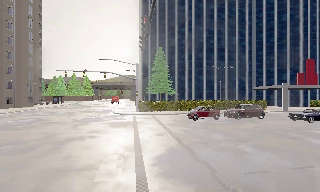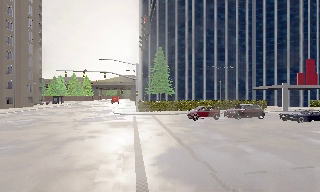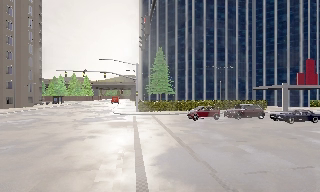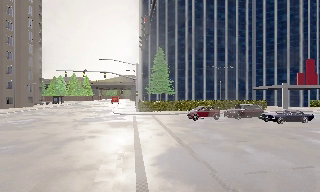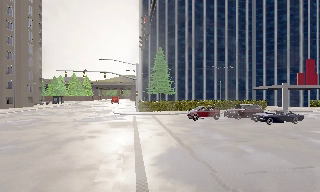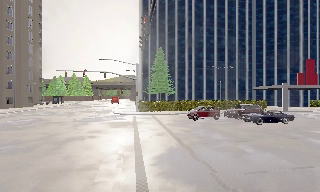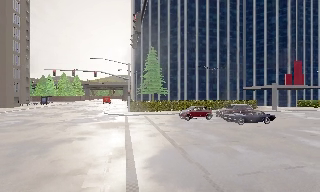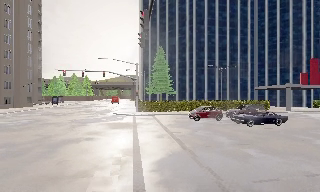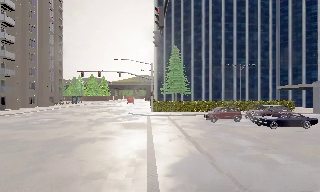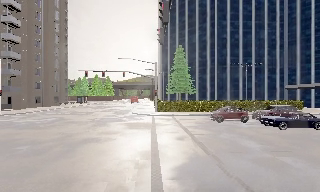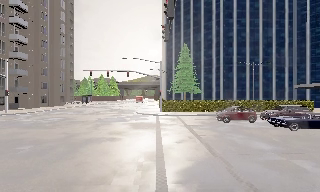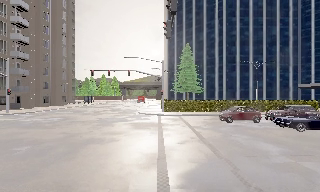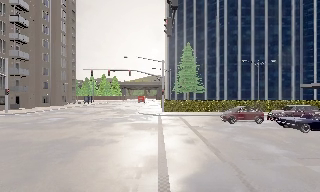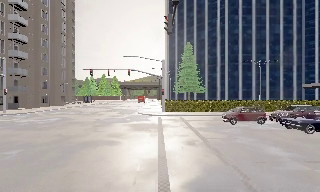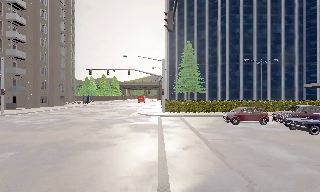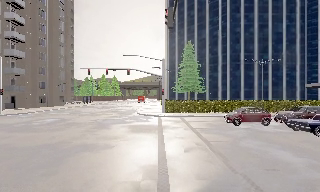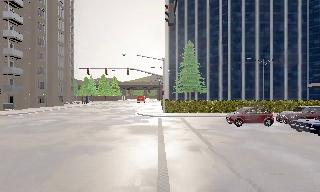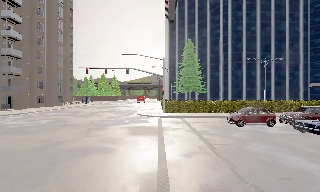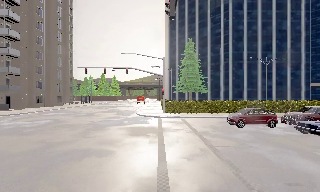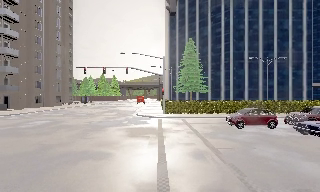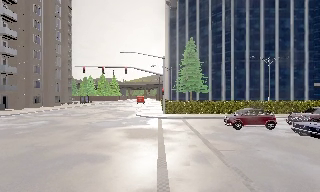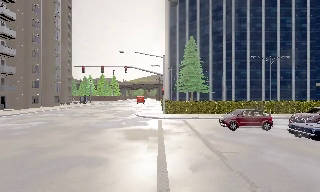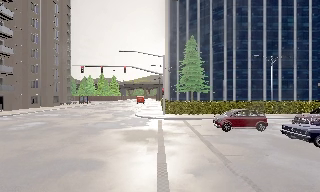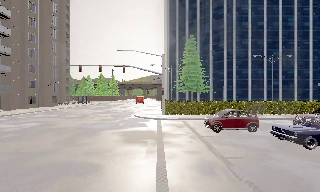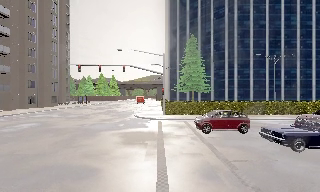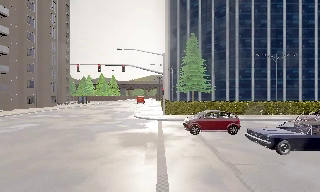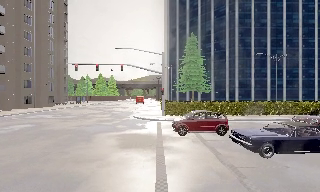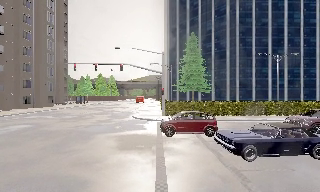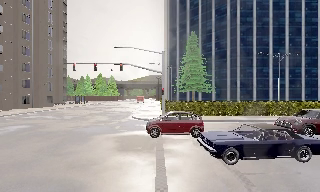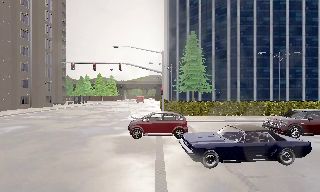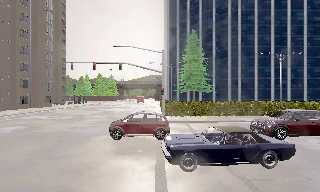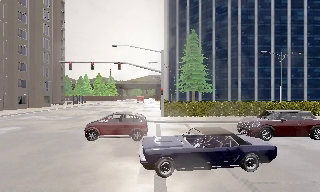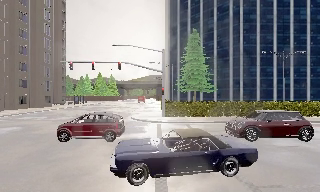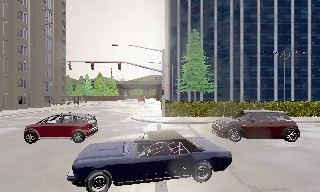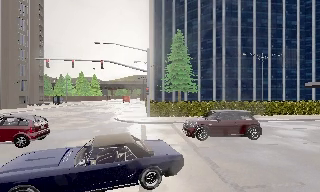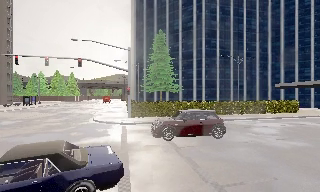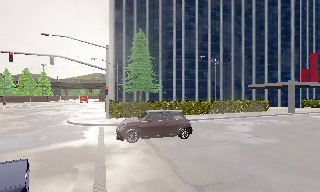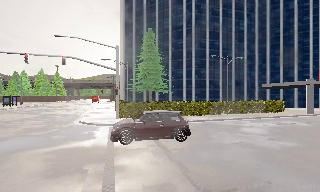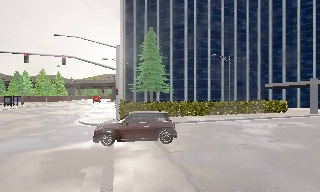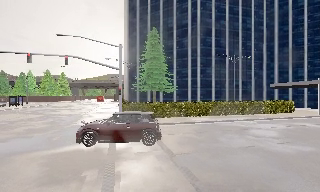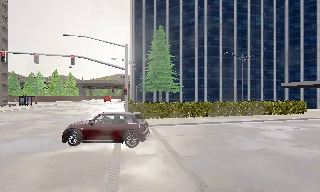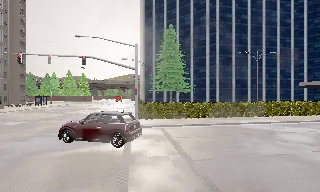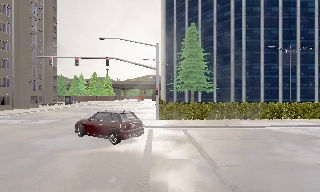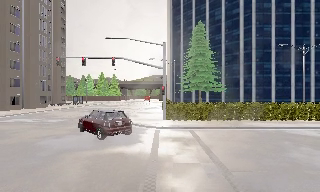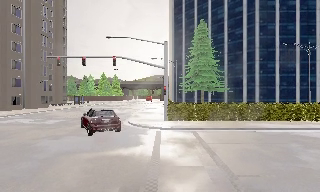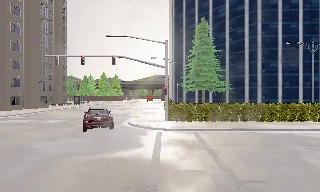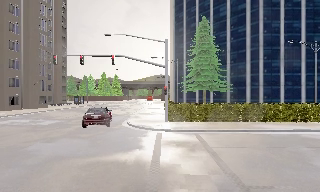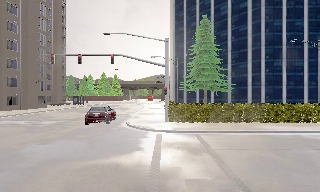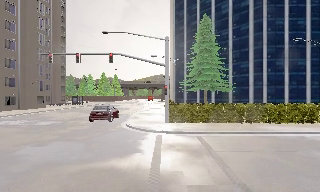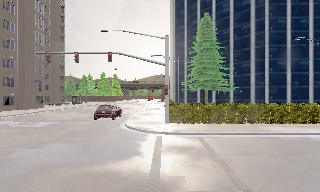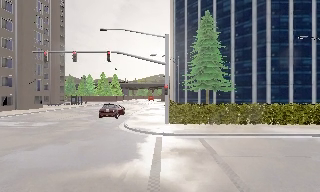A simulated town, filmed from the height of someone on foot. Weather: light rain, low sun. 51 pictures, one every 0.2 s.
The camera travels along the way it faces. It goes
forward.
0.0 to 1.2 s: The camera shifts only a little, or ends up much as it began.
1.2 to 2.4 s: The camera swings to its left by about 10 degrees, and the scene slides to the right. It travels forward, about 2 m, so what stands in front looms larger.
2.4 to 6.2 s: The camera travels forward, about 5 m, so what stands in front looms larger.
6.2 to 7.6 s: The camera swings to its right by about 15 degrees, and the scene slides to the left. It travels forward, about 1.5 m, so what stands in front looms larger.
7.6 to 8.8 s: The camera pans to its left, which is counterclockwise from overhead, by about 15 degrees. It travels forward, about 1.5 m, so what stands in front looms larger.
8.8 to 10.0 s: The camera travels forward, about 2 m, so what stands in front looms larger.
The film runs forward here.
